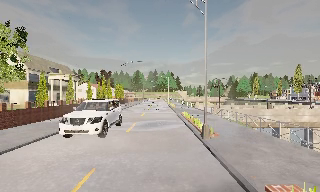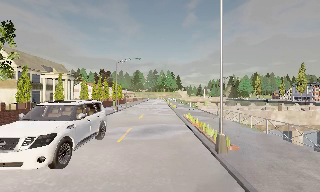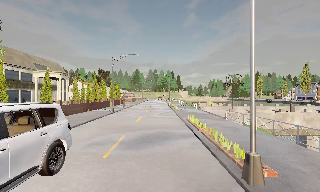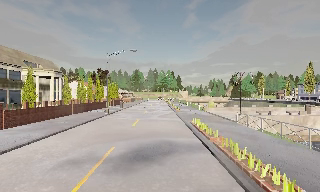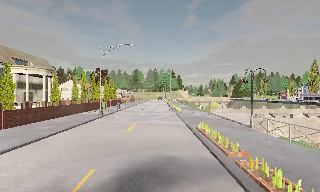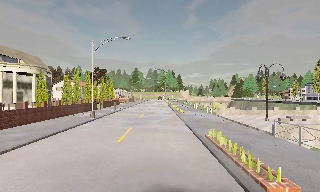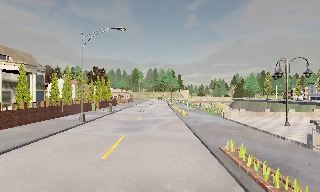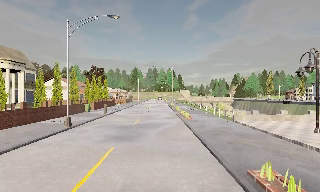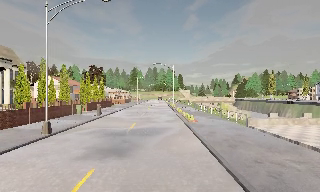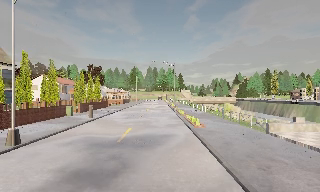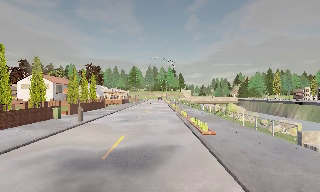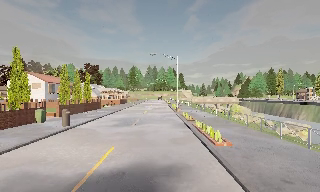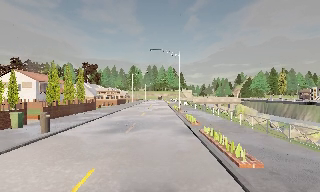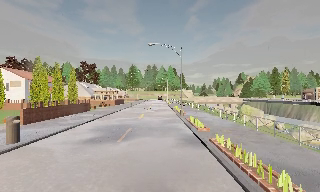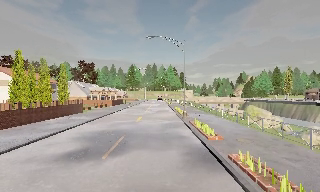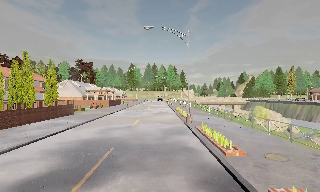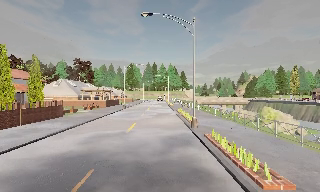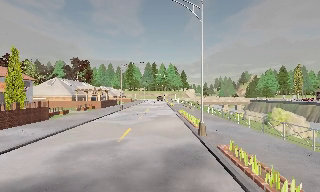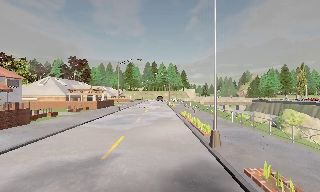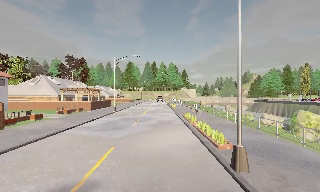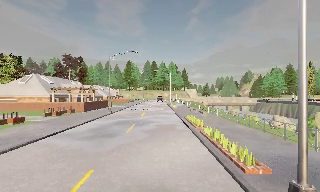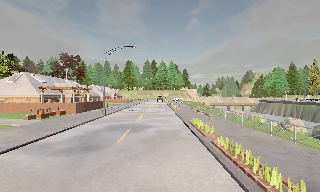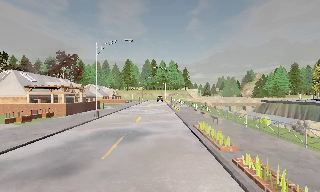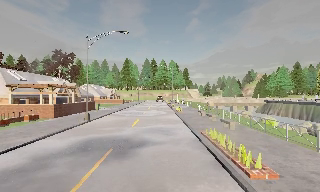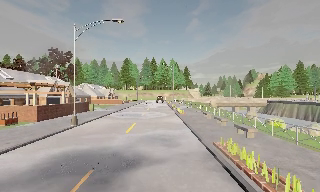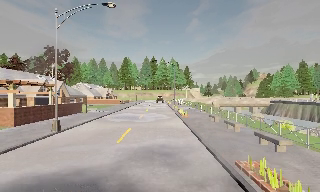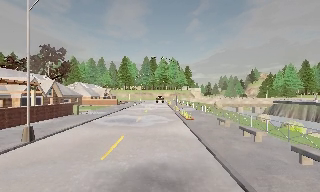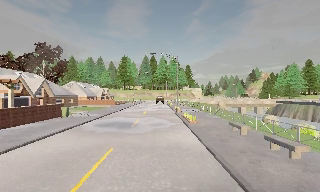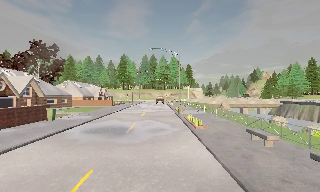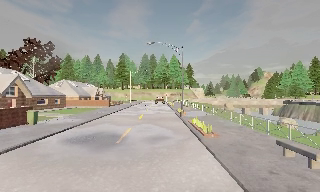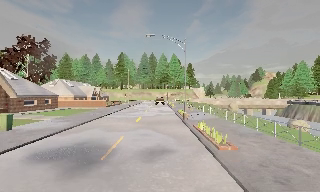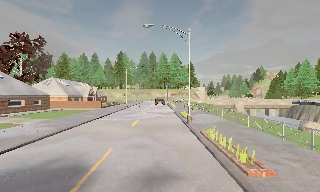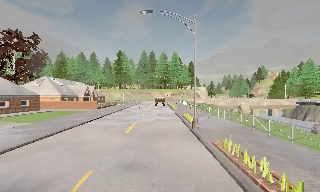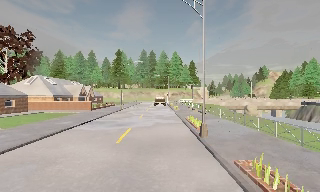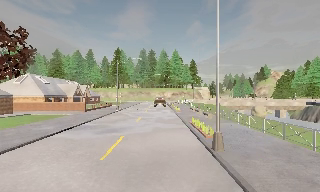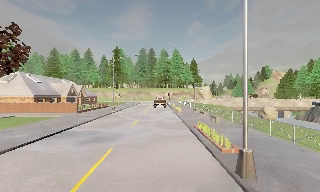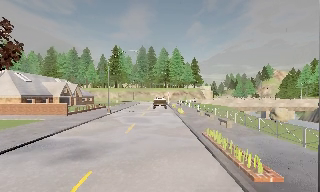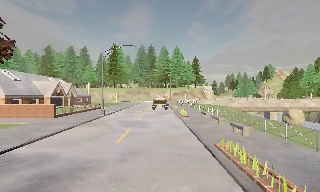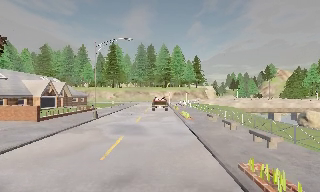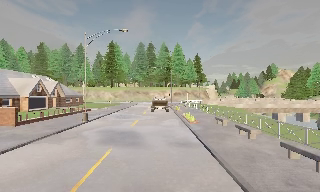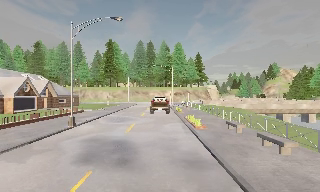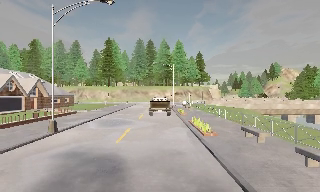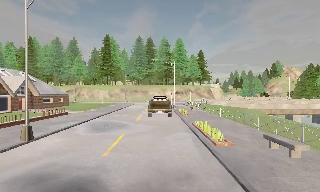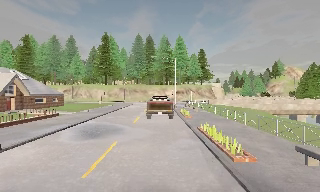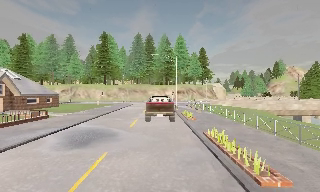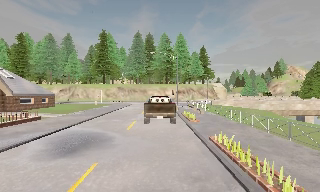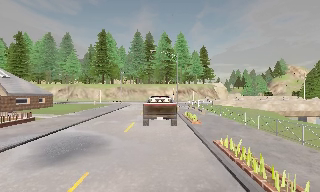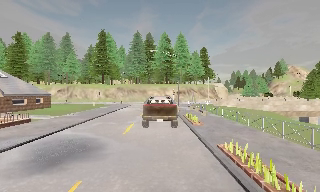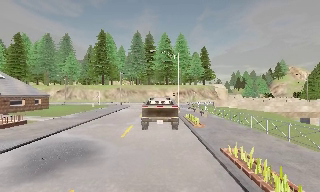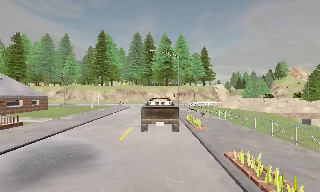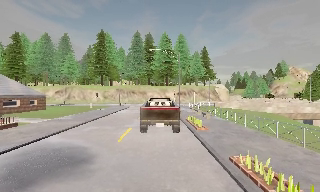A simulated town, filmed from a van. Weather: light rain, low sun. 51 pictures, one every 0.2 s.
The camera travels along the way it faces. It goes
forward.
0.0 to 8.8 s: The camera travels forward, about 90 m, so what stands in front looms larger.
8.8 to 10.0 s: The camera travels forward, about 3 m, so what stands in front looms larger. It loses speed.
The film runs forward here.
